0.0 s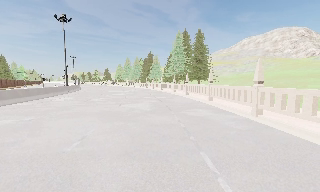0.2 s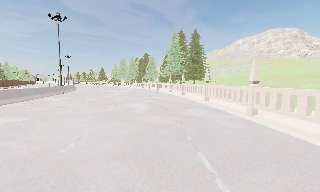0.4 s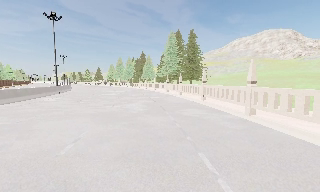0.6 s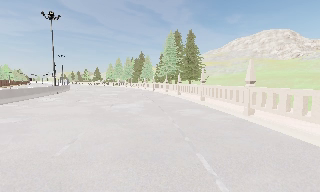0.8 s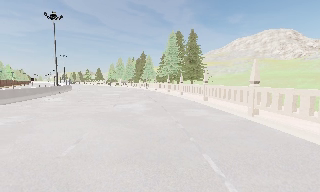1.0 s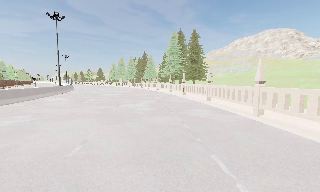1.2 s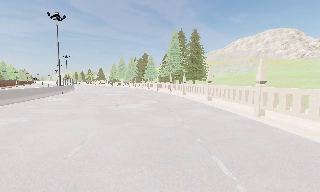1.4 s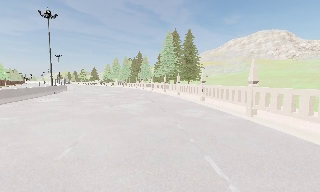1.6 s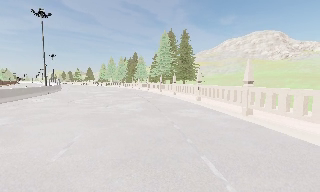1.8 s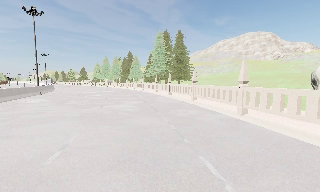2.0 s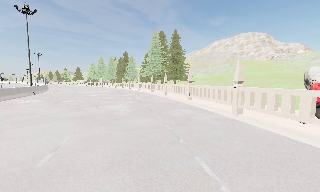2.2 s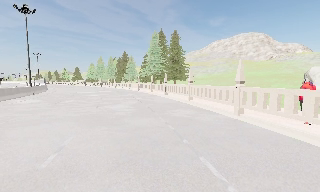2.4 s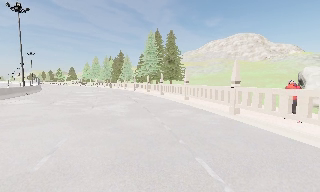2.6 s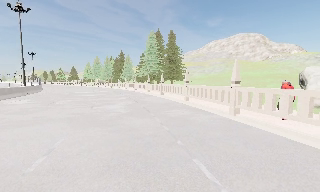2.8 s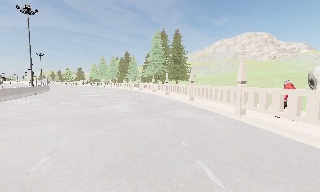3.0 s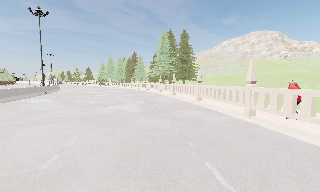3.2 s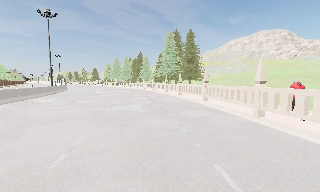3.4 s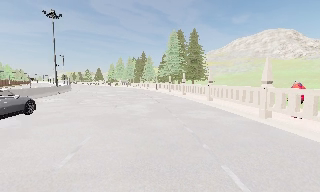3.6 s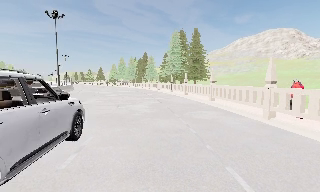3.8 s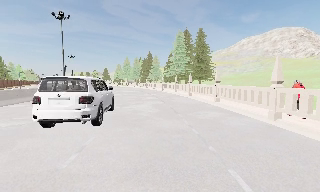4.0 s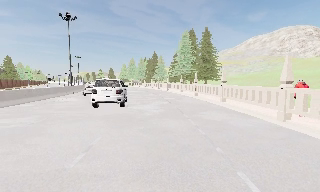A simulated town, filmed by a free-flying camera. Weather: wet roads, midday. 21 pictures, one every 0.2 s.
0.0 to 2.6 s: The camera pans to its right, which is clockwise from overhead, by about 10 degrees. It travels forward, about 0.5 m, so what stands in front looms larger.
2.6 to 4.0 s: The scene slides to the right, as the camera pans about 10 degrees to its left.
The film runs forward here.
